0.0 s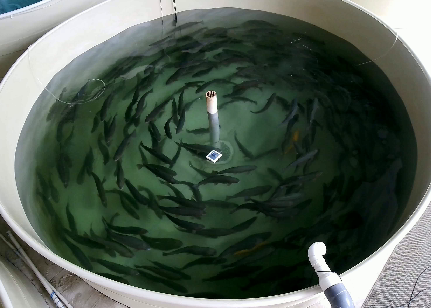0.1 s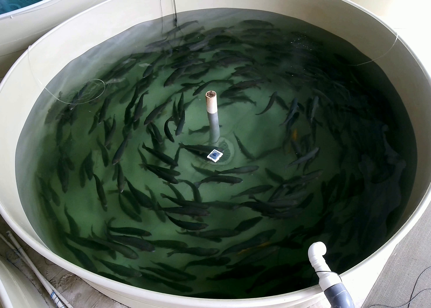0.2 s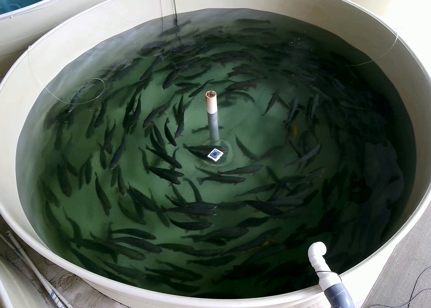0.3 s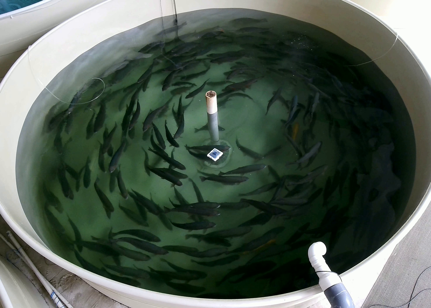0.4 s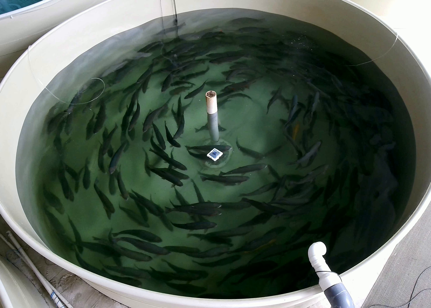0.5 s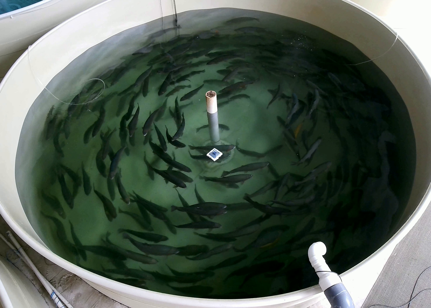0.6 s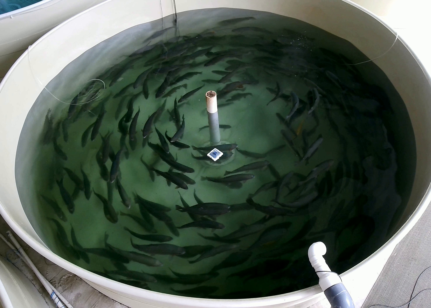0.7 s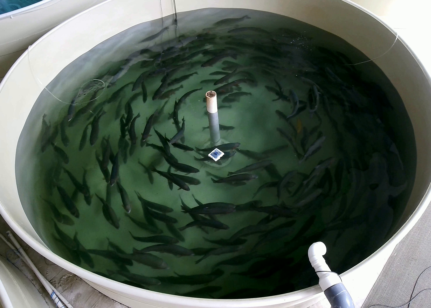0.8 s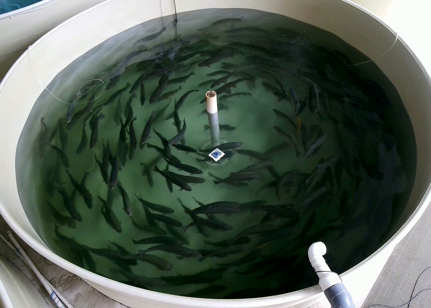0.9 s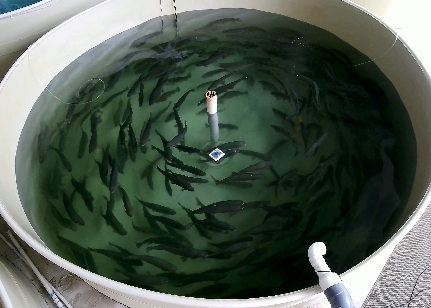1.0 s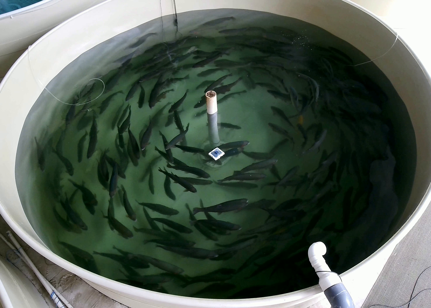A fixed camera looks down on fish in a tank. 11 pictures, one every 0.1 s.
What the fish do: Normal cruising.
